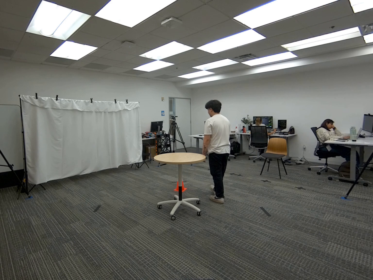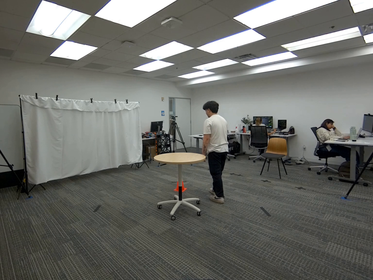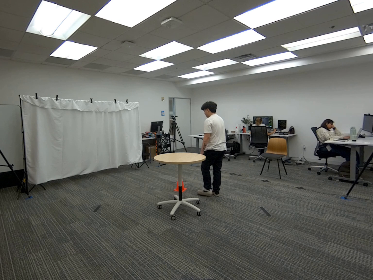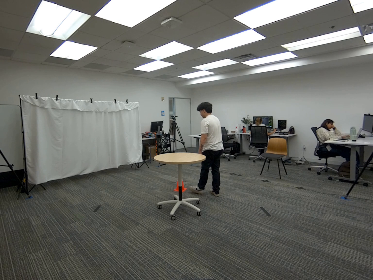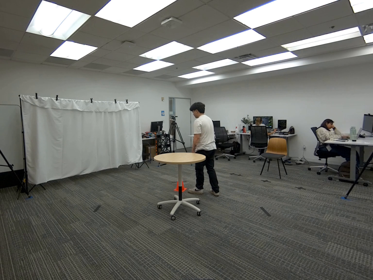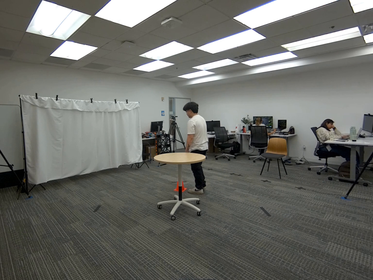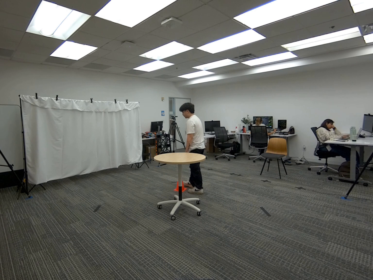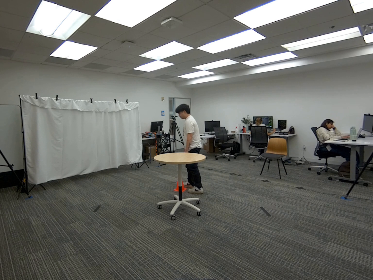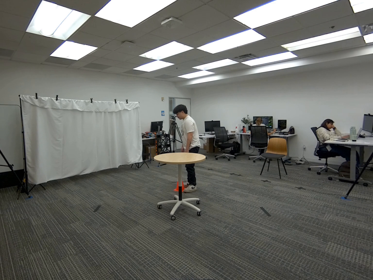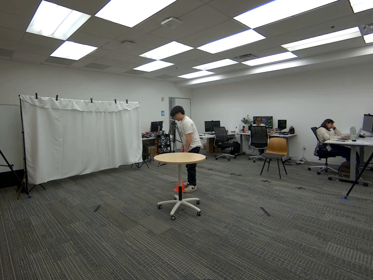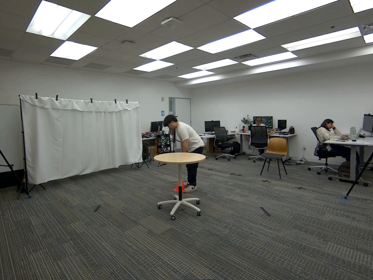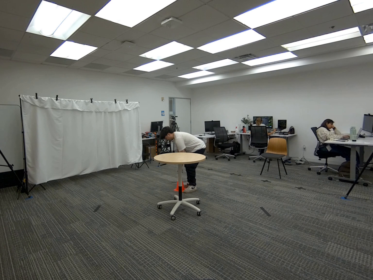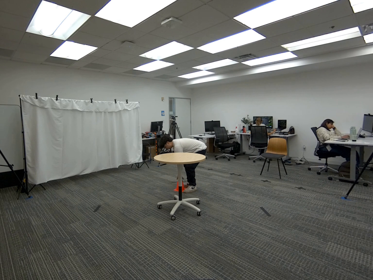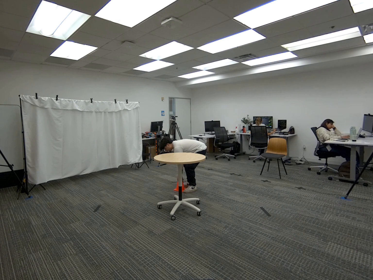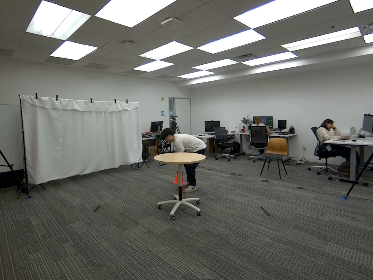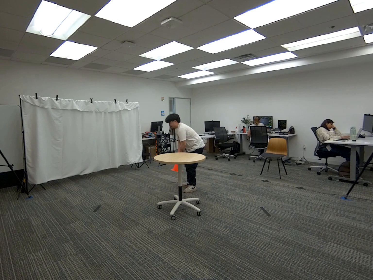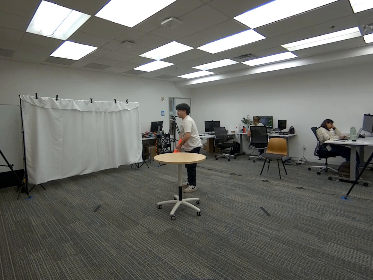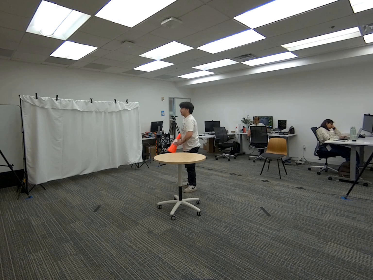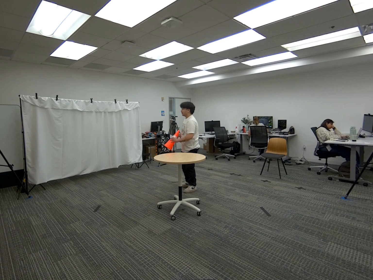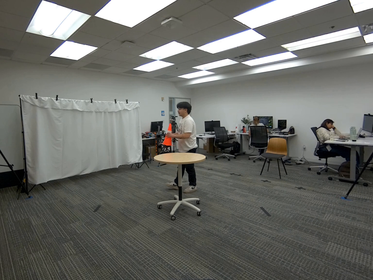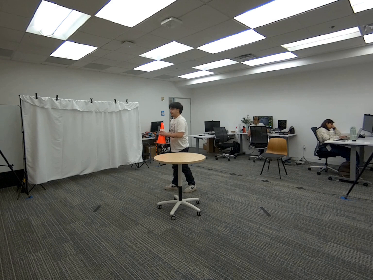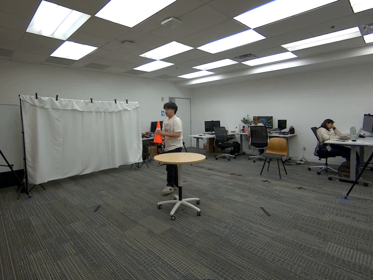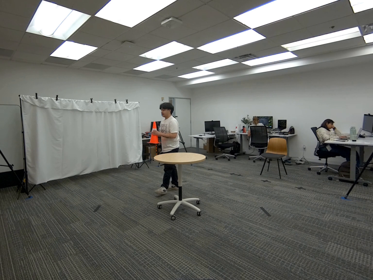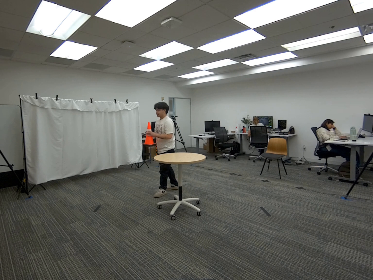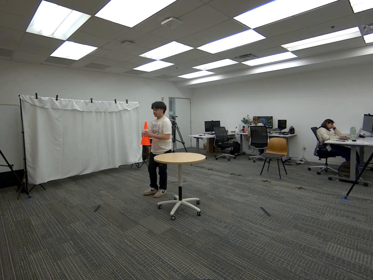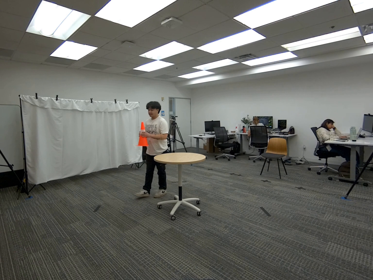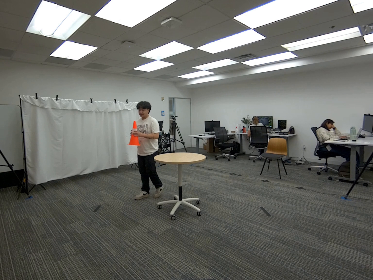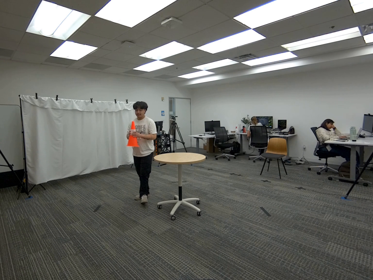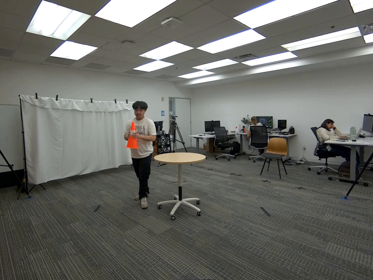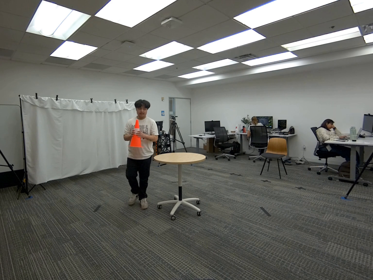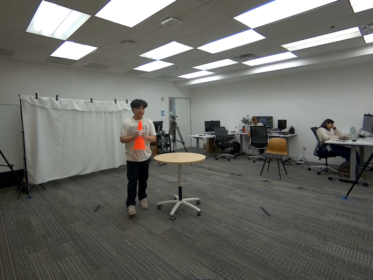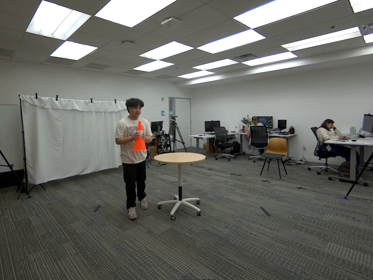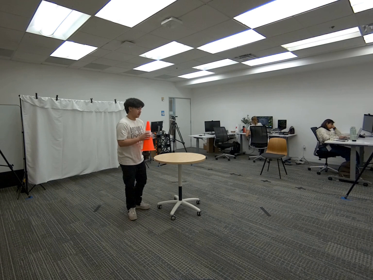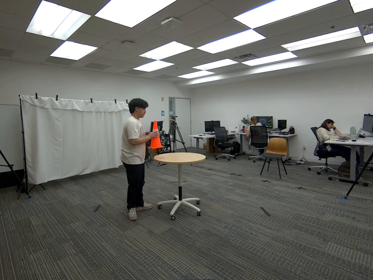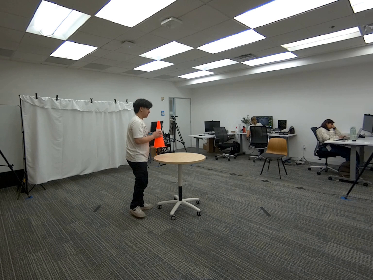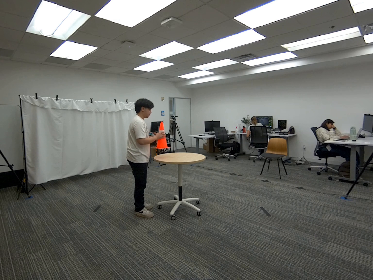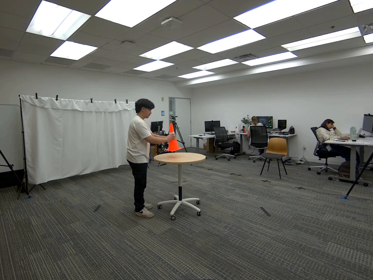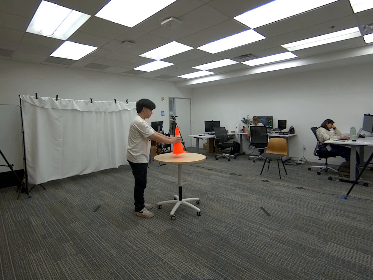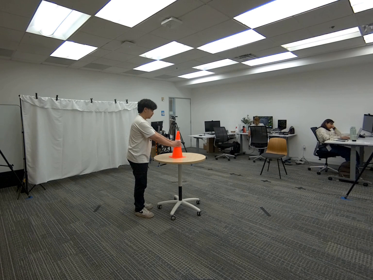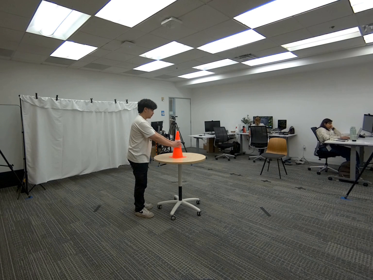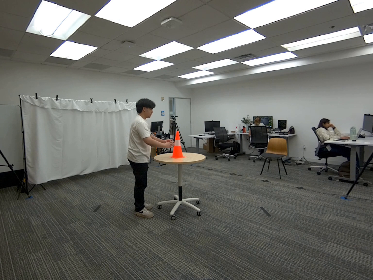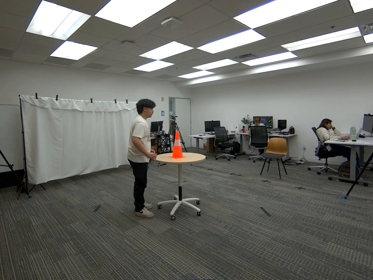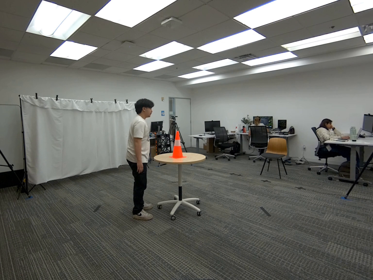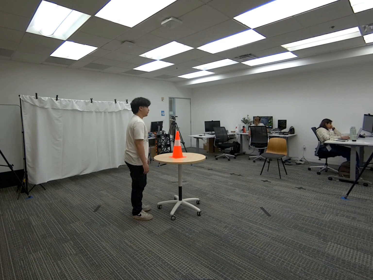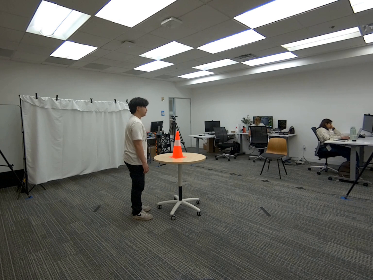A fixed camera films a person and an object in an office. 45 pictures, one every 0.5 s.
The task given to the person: Walk over to the traffic cone on the ground, pick up the cone with both hands and place it on the round table.
